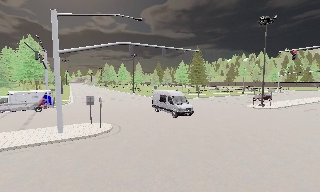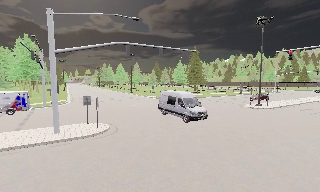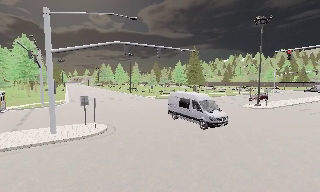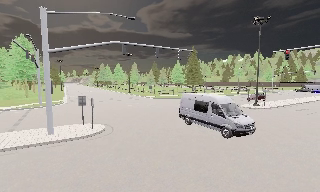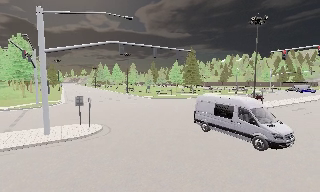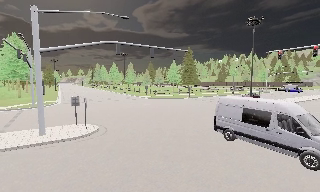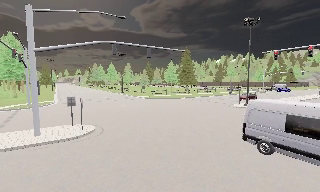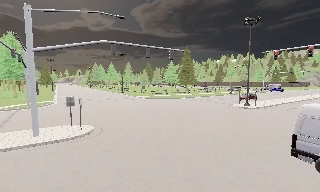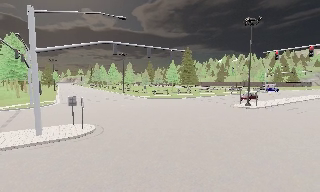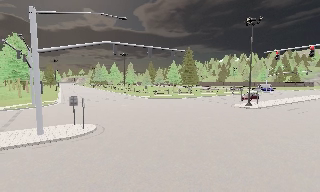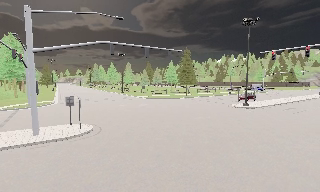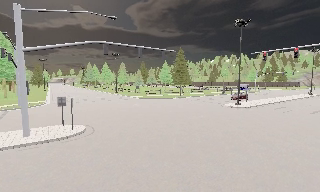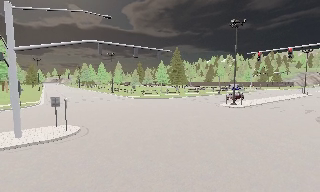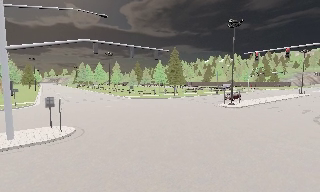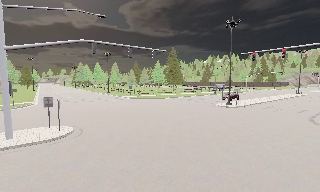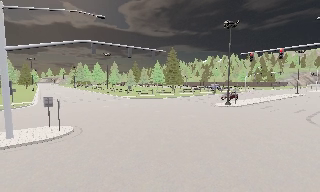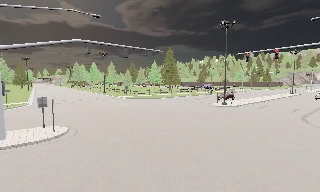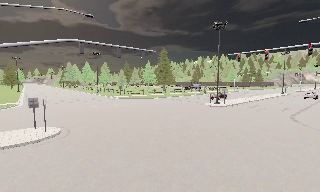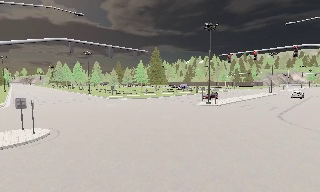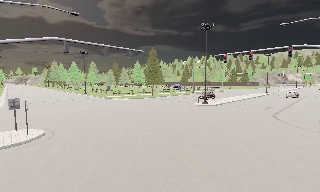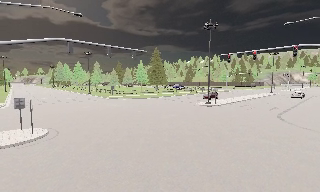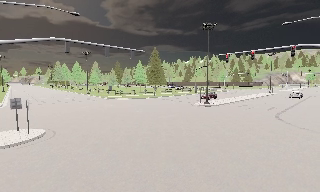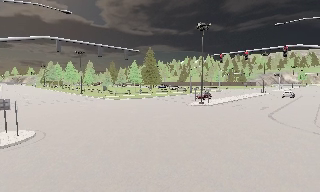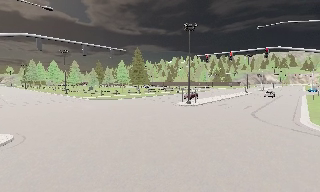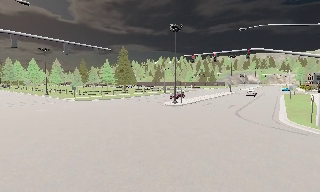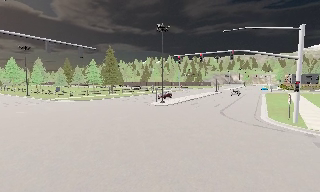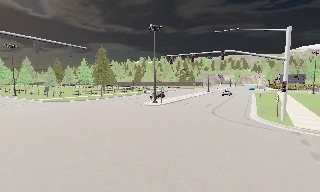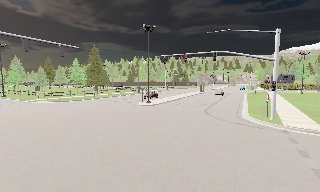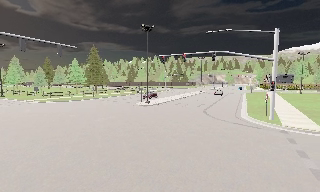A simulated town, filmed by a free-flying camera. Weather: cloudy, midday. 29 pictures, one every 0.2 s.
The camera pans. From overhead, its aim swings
clockwise.
The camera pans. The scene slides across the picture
to the left.
0.0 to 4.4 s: The scene slides to the left, as the camera pans about 15 degrees to its right. It travels to its right, about 1.5 m, so close, fixed things drift to the left.
4.4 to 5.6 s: The scene slides to the left, as the camera pans about 20 degrees to its right.
The film runs forward here.
